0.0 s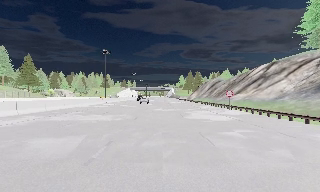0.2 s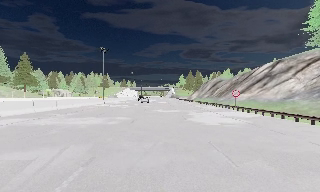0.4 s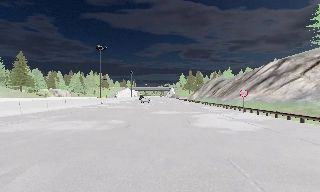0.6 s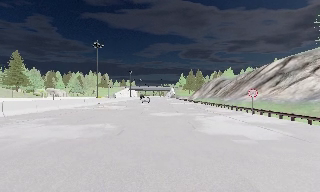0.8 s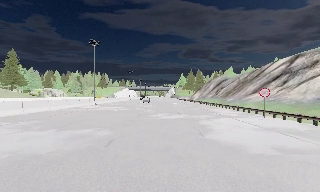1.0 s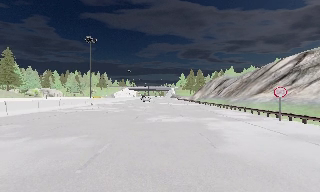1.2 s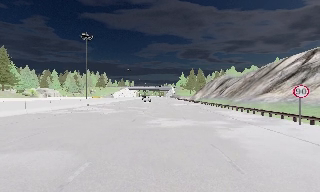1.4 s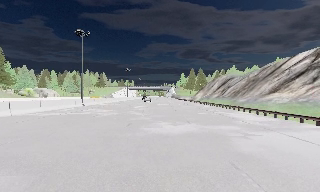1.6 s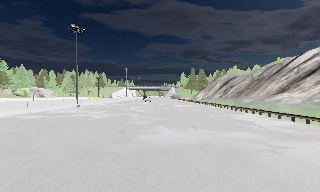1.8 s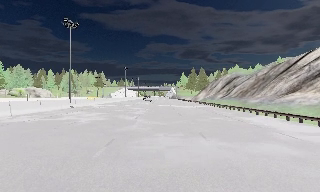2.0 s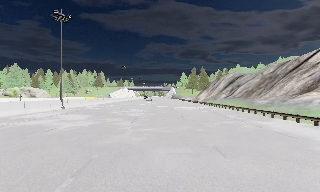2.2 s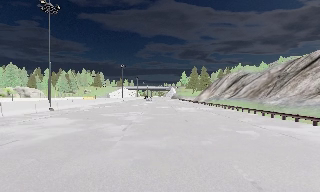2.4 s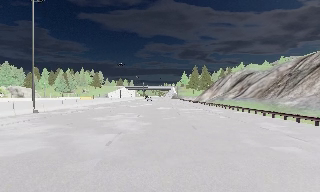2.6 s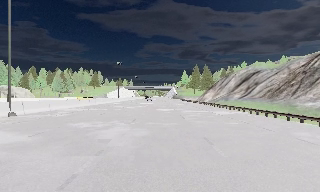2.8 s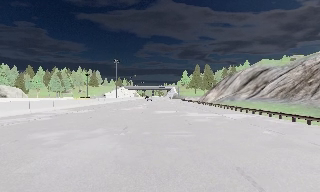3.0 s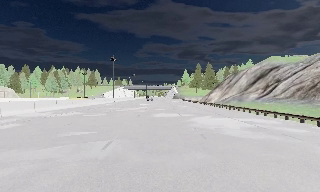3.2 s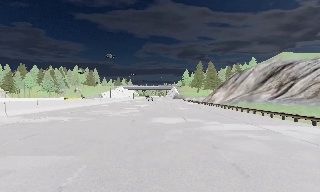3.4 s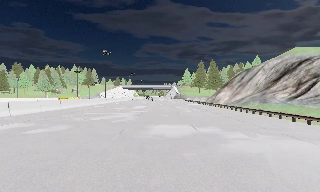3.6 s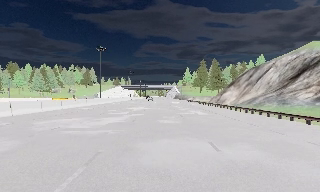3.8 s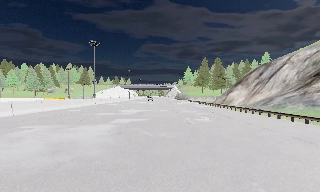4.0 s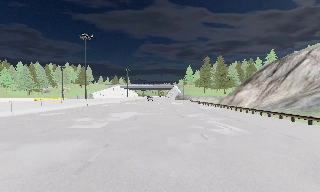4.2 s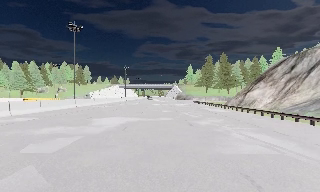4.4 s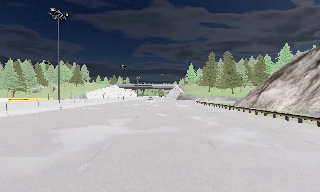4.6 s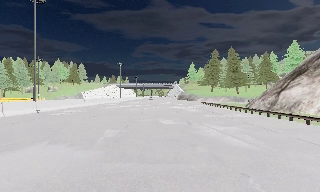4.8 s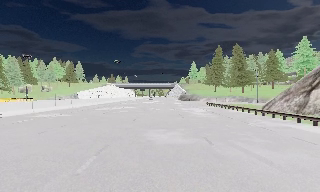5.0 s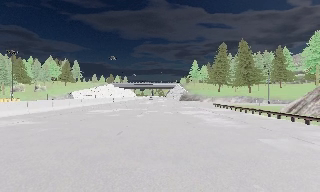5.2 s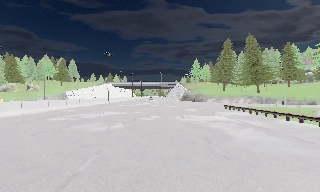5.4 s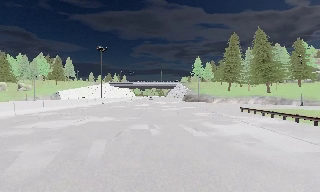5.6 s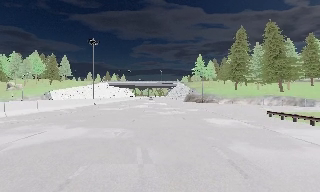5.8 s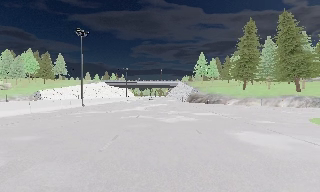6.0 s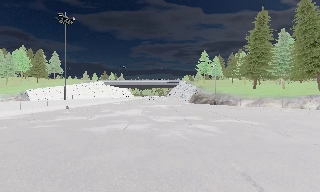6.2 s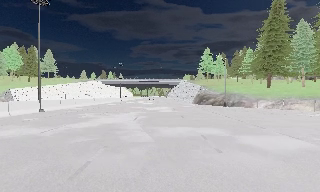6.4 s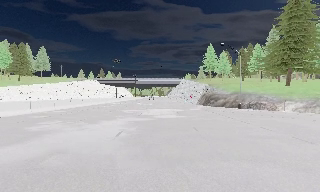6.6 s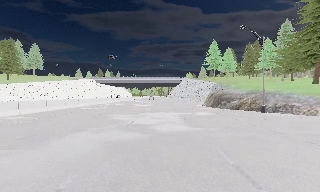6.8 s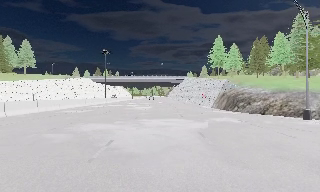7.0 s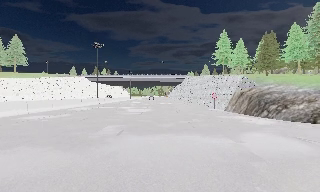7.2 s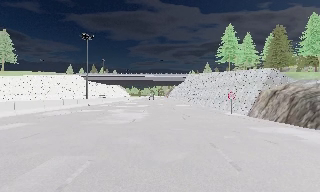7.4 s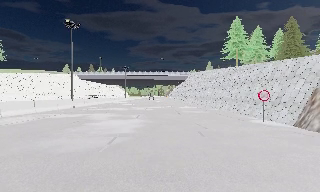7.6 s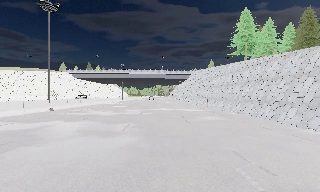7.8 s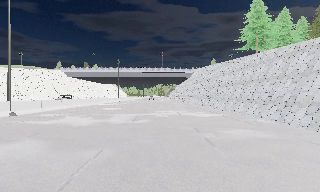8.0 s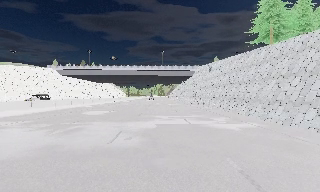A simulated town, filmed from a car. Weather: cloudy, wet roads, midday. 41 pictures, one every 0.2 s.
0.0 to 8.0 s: The camera travels forward, about 130 m, so what stands in front looms larger. It gains speed.
The film runs forward here.
